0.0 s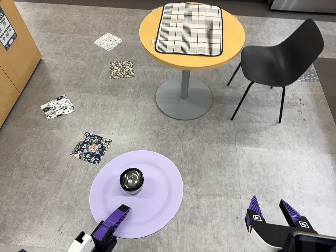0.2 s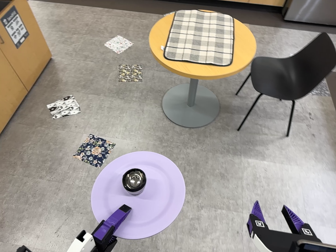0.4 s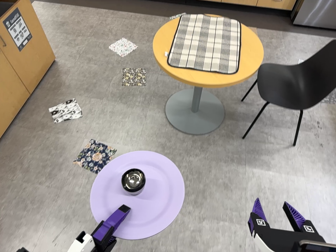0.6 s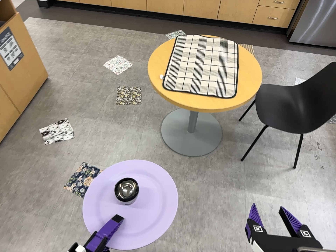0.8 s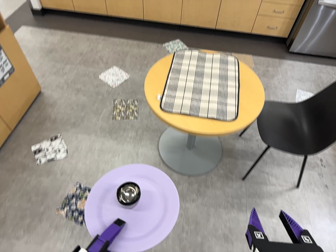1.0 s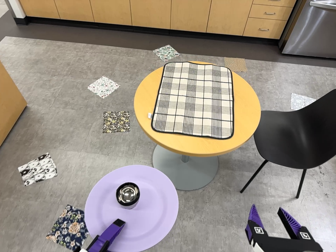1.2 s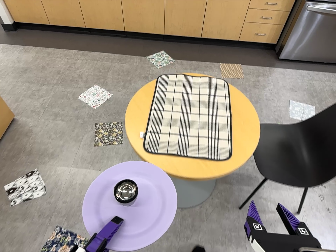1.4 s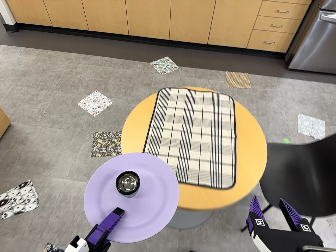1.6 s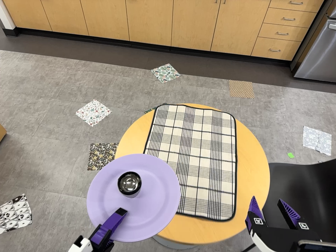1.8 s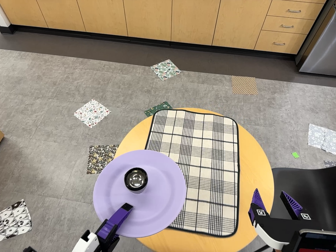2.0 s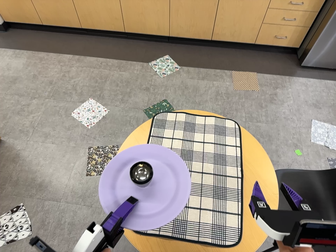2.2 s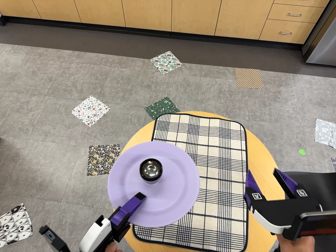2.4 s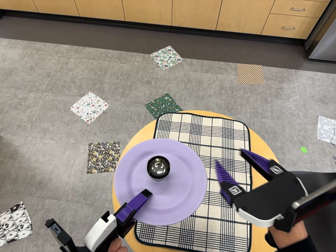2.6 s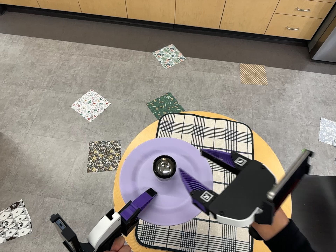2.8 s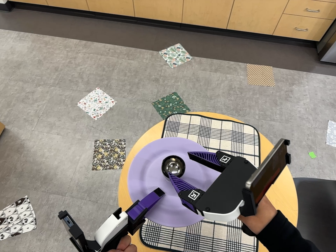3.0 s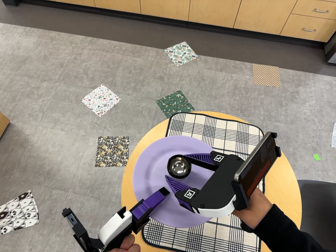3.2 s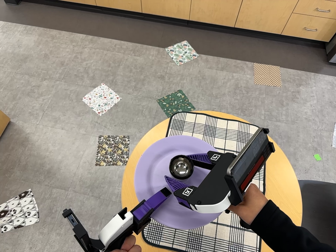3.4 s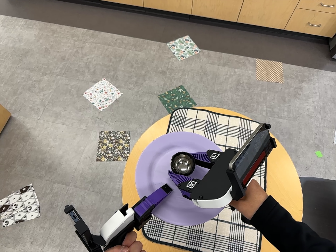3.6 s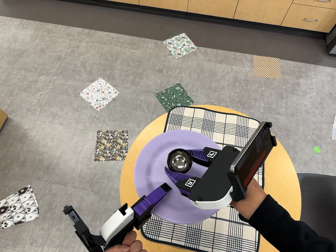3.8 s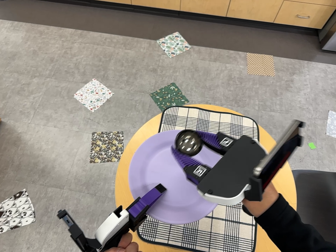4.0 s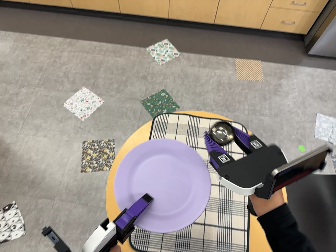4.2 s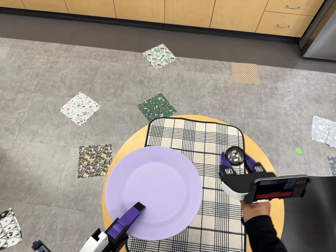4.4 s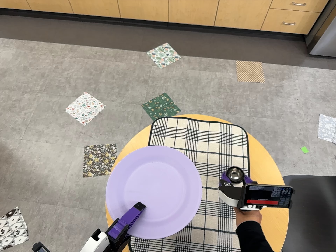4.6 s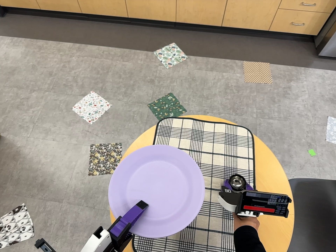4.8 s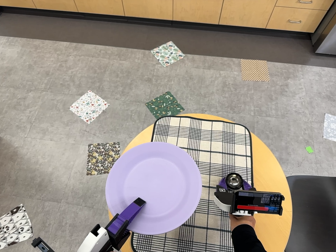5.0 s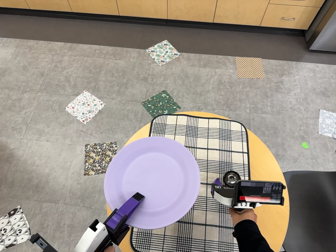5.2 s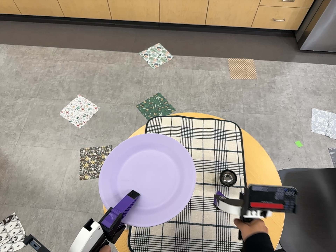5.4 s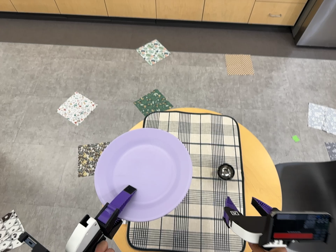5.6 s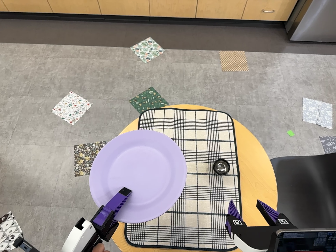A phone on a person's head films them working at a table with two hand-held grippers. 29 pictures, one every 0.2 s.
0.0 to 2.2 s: The camera travels toward the top of its view and forward, about 120 cm, so close, fixed things drift downward.
2.2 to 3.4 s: The camera travels toward the top of its view, forward and to its left, about 9 cm.
3.4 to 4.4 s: The camera travels to its right, about 6 cm, so close, fixed things drift to the left.
4.4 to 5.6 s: The camera shifts only a little, or ends up much as it began.
The film runs forward here.
